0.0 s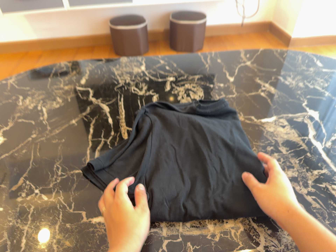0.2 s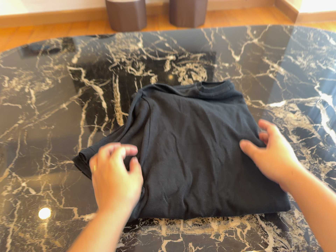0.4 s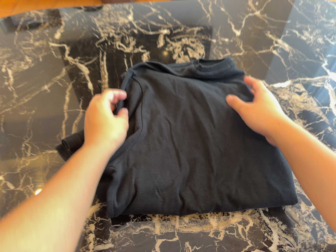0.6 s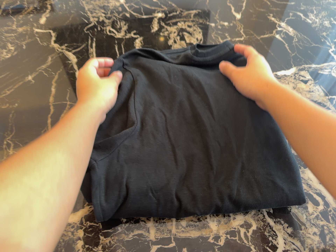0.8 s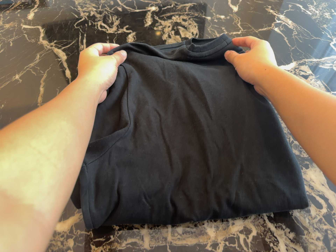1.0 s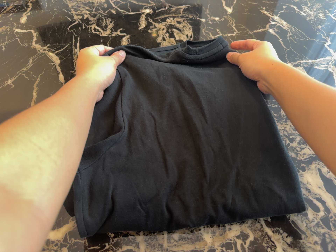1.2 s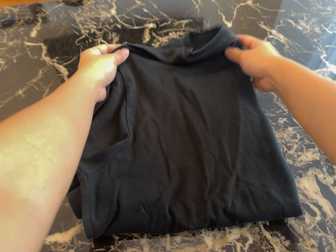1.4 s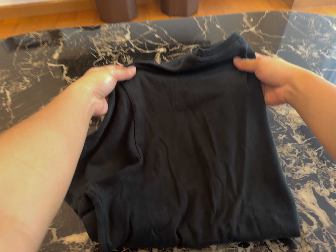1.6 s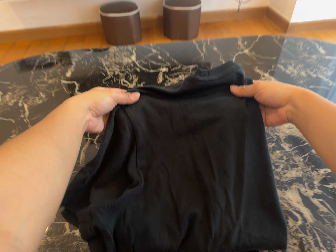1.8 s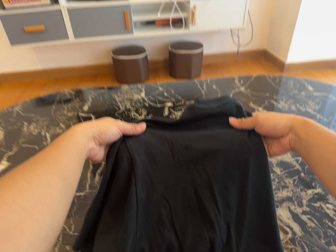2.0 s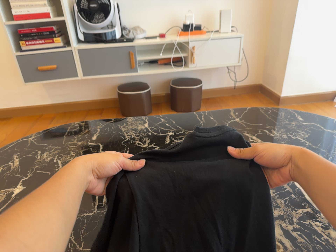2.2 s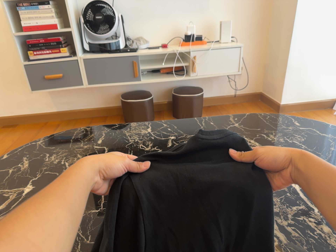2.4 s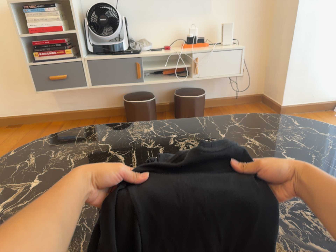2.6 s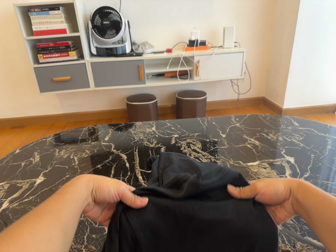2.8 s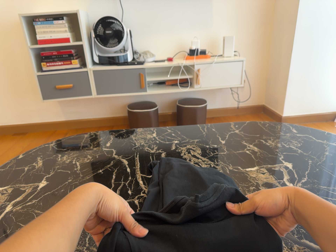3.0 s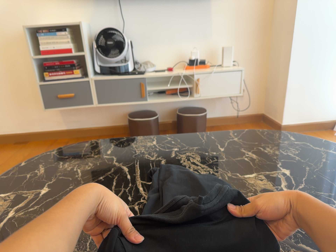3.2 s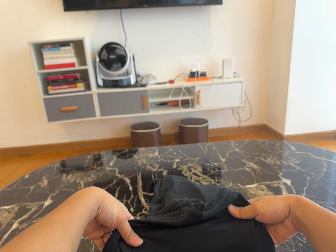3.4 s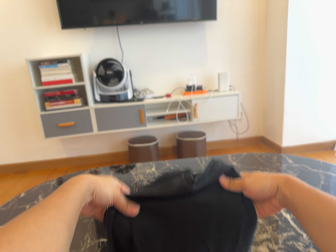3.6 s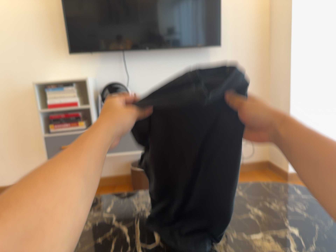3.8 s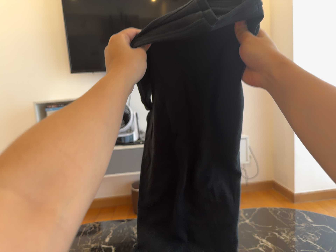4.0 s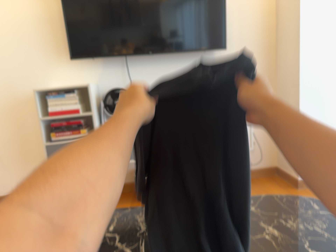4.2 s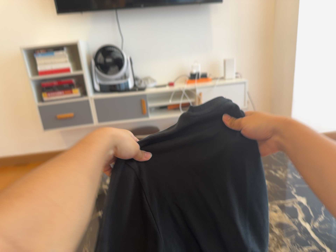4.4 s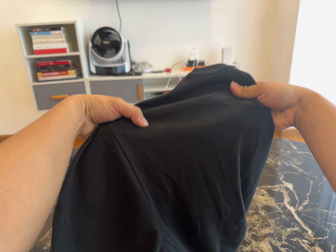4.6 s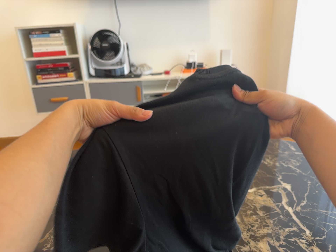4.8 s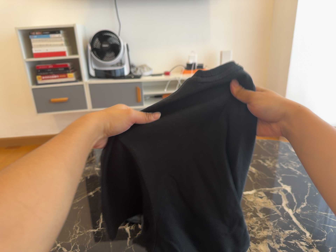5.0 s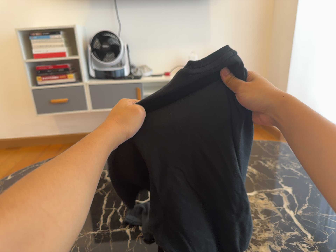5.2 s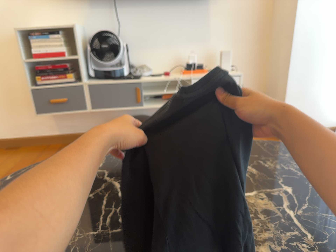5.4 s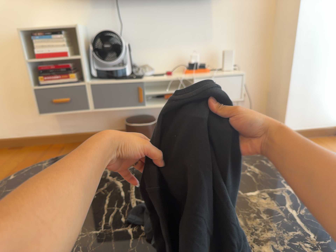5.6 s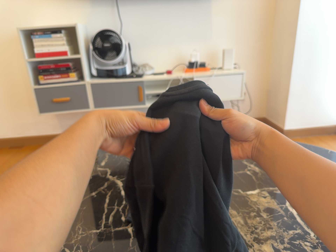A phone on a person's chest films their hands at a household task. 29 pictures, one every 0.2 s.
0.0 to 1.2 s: The camera travels forward, about 14 cm, so what stands in front looms larger. Its aim tips toward the bottom of its view by about 10 degrees, and the scene shifts upward.
1.2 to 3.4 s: The camera travels backward, about 40 cm. Its aim tips toward the top of its view by about 40 degrees, and the scene shifts downward.
3.4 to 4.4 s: The camera travels forward, about 8 cm, so what stands in front looms larger.
4.4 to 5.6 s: The camera keeps its place and its aim.
The film runs backward here.
